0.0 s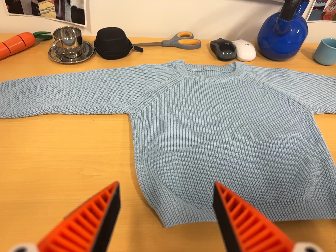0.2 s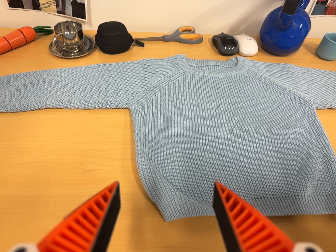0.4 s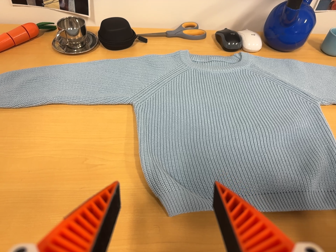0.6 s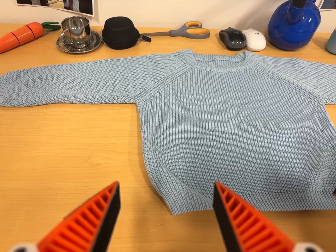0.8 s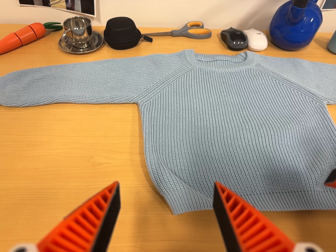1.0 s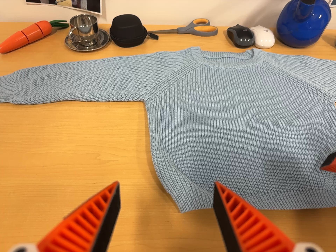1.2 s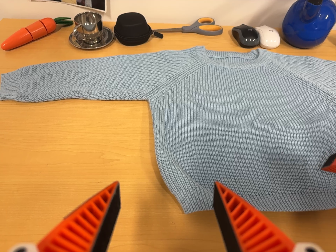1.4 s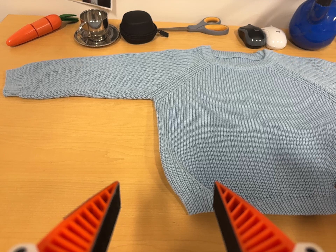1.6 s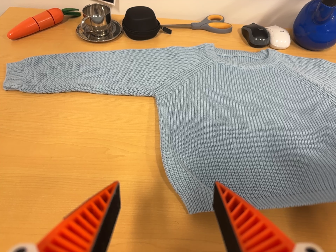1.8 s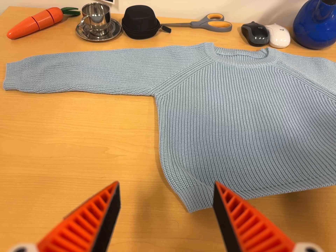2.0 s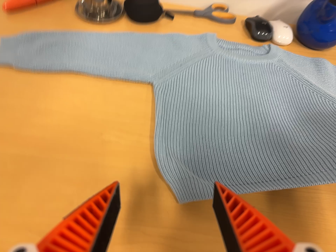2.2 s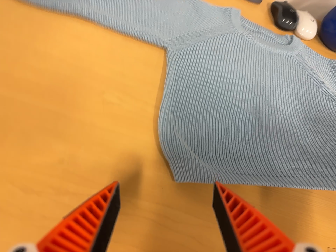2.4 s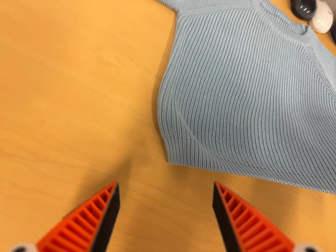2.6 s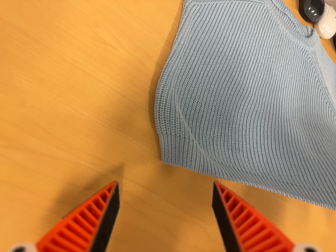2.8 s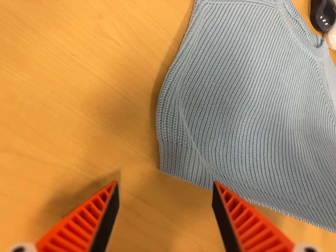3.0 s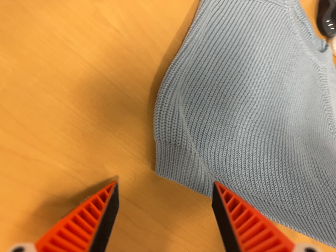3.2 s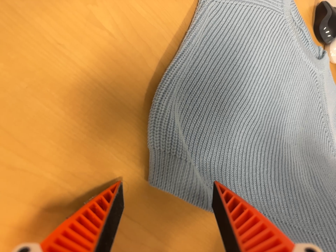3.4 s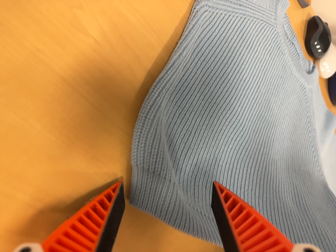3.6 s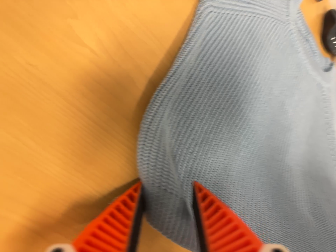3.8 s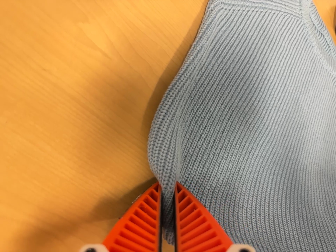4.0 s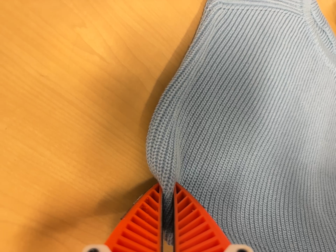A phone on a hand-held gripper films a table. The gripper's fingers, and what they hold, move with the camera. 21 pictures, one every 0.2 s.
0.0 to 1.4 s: The camera shifts only a little, or ends up much as it began.
1.4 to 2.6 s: The camera pans to its right by about 15 degrees. It travels forward and to its left, about 14 cm, so what stands in front looms larger. Its aim tips toward the bottom of its view by about 20 degrees, and the scene shifts upward. It rolls about its line of sight by about 30 degrees, and the scene rotates clockwise.
2.6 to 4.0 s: The camera travels forward and toward the top of its view, about 9 cm, so what stands in front looms larger. It rolls about its line of sight by about 10 degrees, and the scene rotates clockwise.
The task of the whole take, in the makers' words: fold up.
The film runs forward here.
